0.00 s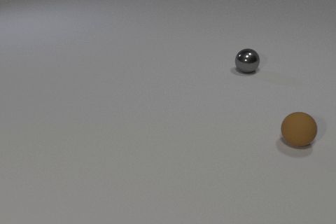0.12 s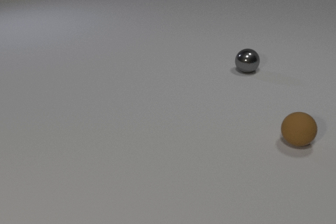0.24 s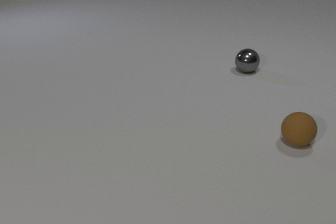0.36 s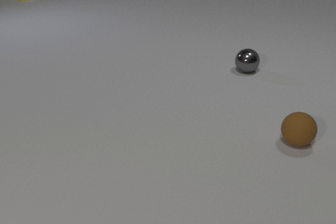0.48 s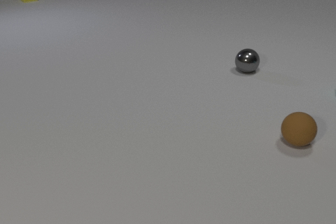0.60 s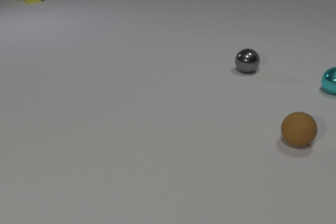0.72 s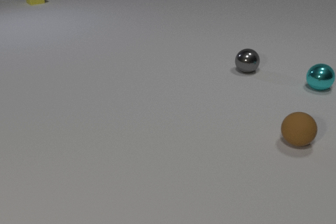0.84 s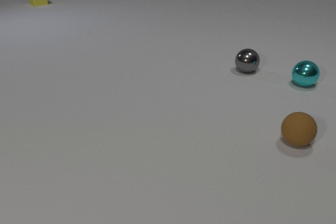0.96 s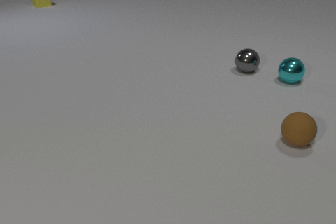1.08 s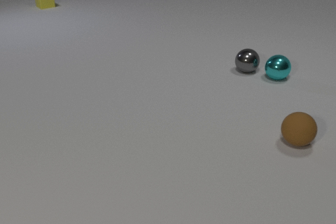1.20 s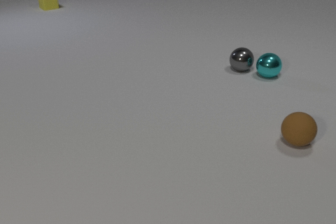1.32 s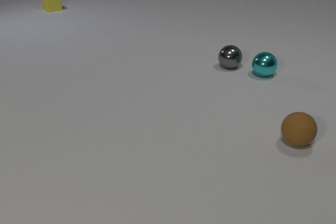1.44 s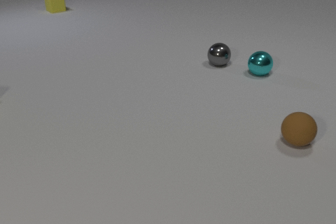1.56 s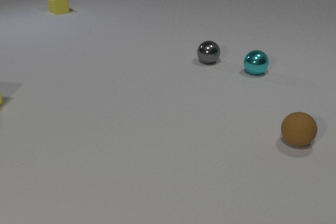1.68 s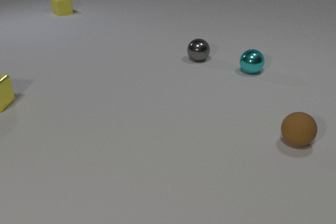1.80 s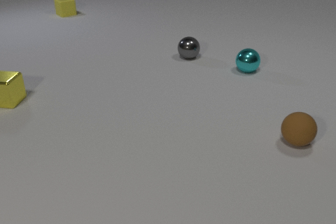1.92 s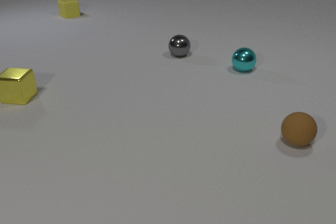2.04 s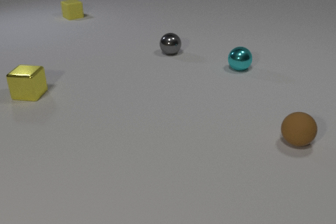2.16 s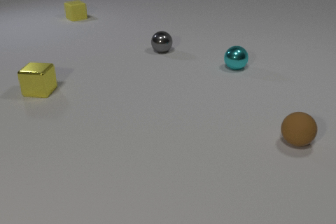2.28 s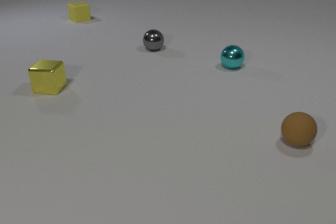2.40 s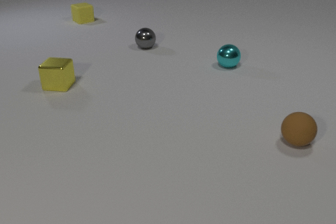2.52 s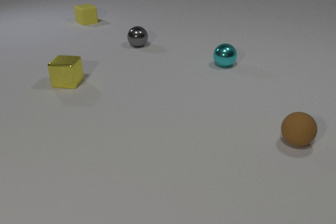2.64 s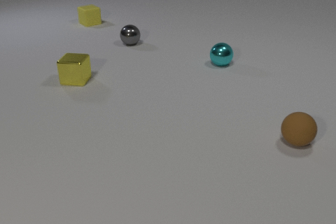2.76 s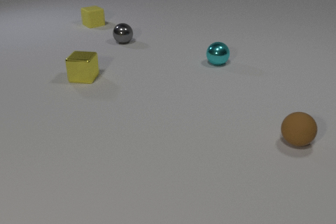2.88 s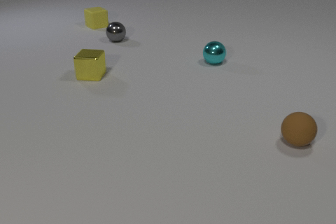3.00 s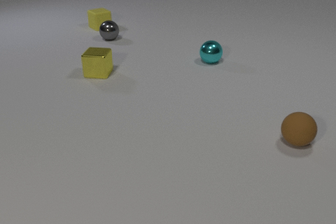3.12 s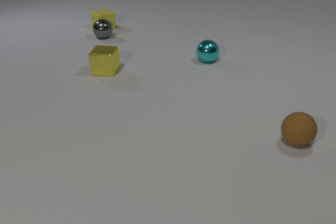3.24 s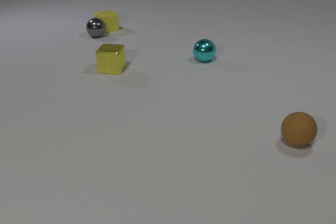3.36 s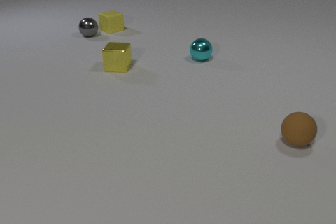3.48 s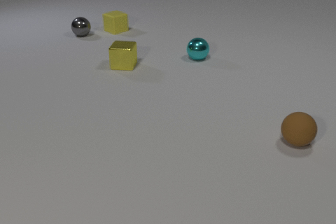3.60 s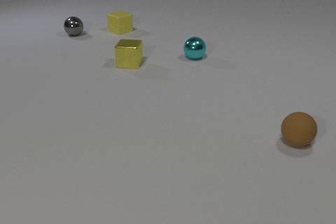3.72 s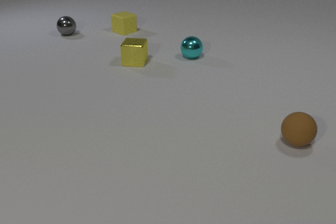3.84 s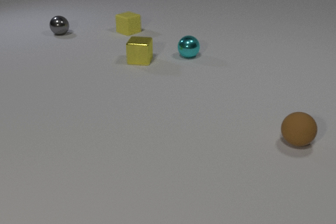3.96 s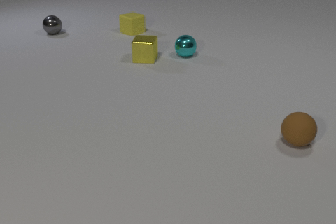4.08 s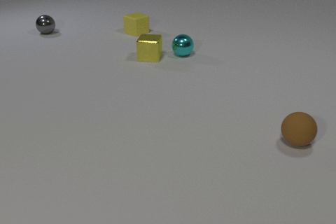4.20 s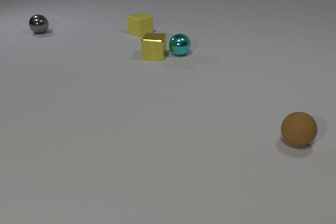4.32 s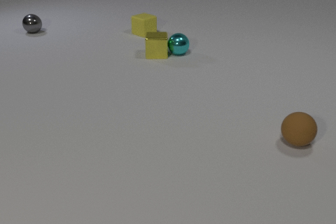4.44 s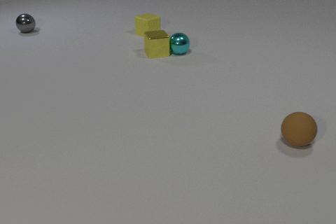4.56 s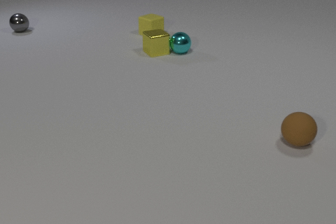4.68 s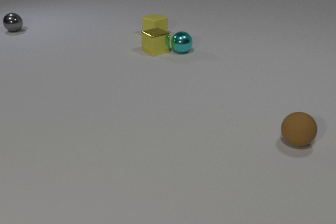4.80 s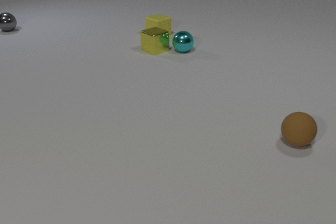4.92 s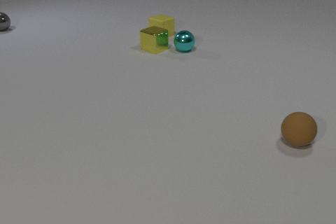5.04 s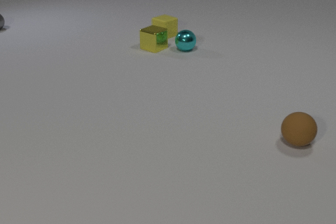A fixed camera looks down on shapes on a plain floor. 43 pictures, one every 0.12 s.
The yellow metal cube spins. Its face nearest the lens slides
to the right.
The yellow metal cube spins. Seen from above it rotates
counterclockwise.
0.00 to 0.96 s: The cyan metal sphere comes in at the right edge, rolls to the left. The yellow rubber cube comes in at the top edge, slides toward the camera and to the right.
0.96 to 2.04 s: The cyan metal sphere rolls to the left. The gray metal sphere rolls to the left and away from the camera. The yellow rubber cube slides toward the camera and to the right. The yellow metal cube comes in at the left edge, slides to the right. The cyan metal sphere and the gray metal sphere collide.
2.04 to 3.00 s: The cyan metal sphere rolls to the left and away from the camera. The gray metal sphere rolls to the left and away from the camera. The yellow rubber cube slides toward the camera and to the right. The yellow metal cube slides to the right and away from the camera.
3.00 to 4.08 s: The cyan metal sphere rolls to the left and away from the camera. The gray metal sphere rolls to the left and away from the camera. The yellow rubber cube slides to the right and toward the camera. The yellow metal cube slides to the right and away from the camera. The gray metal sphere and the yellow rubber cube collide.
4.08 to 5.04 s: The cyan metal sphere rolls away from the camera. The gray metal sphere rolls to the left and away from the camera. The yellow rubber cube slides to the right. The yellow metal cube slides away from the camera, spins so that its near face slides to the right, counterclockwise seen from above. The cyan metal sphere and the yellow metal cube collide.
How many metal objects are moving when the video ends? 3.
How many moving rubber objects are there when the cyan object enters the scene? 1.
How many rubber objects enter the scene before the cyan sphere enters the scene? 1.
